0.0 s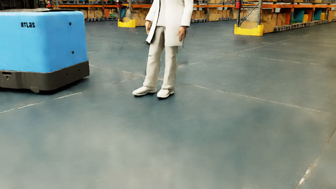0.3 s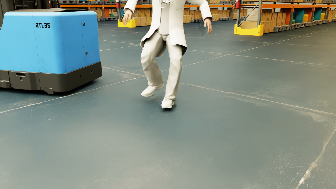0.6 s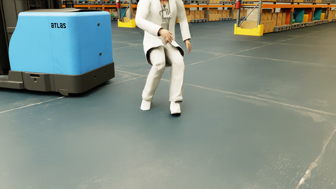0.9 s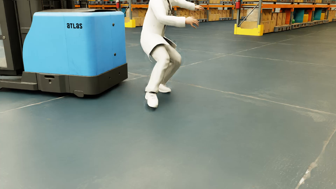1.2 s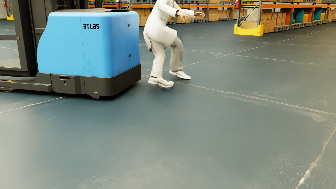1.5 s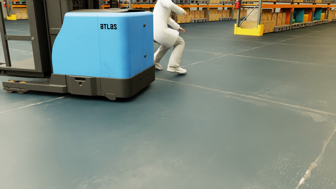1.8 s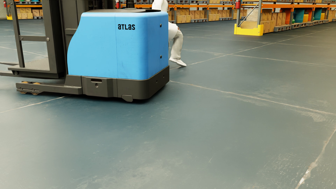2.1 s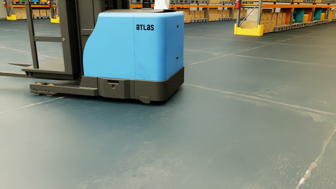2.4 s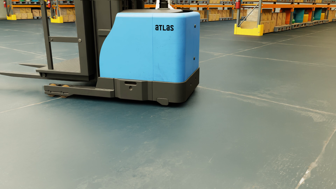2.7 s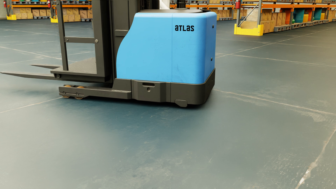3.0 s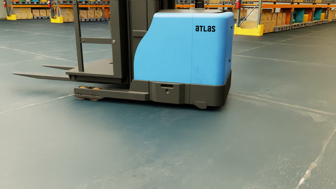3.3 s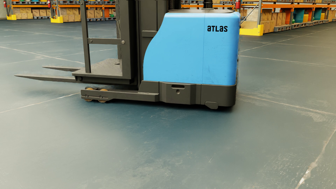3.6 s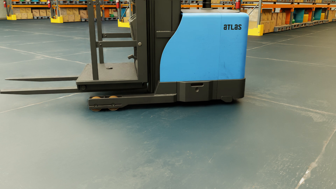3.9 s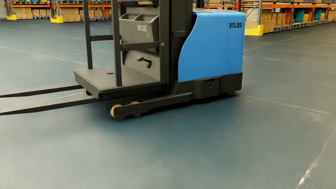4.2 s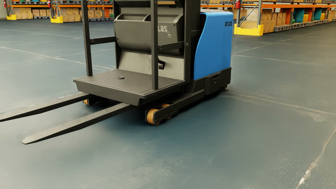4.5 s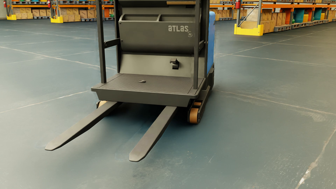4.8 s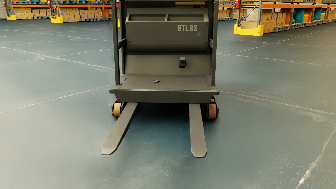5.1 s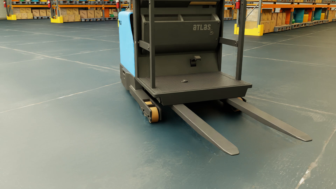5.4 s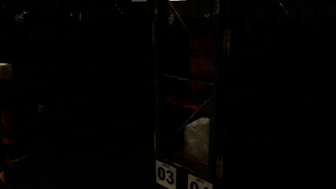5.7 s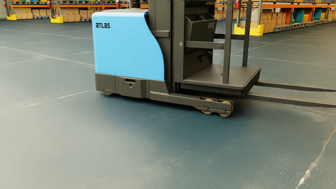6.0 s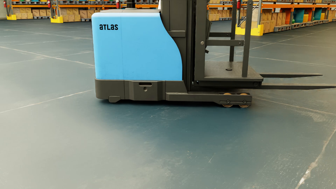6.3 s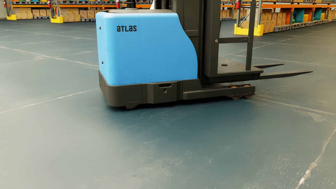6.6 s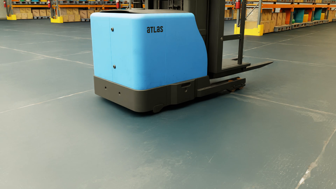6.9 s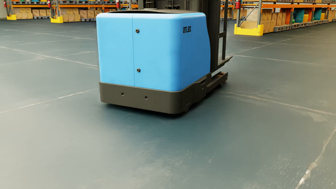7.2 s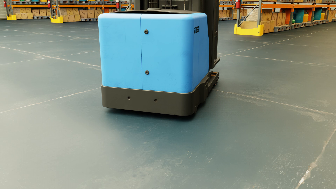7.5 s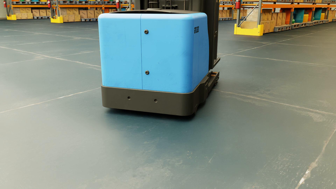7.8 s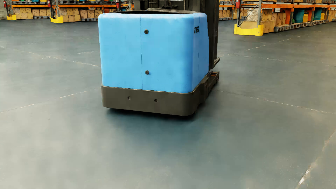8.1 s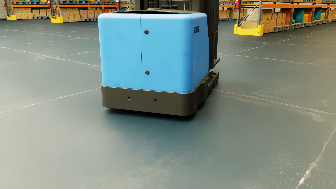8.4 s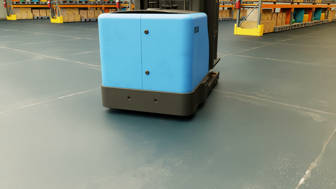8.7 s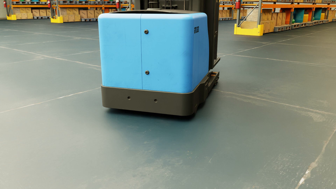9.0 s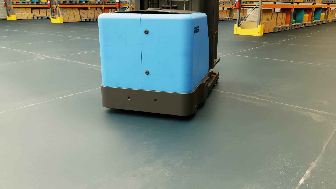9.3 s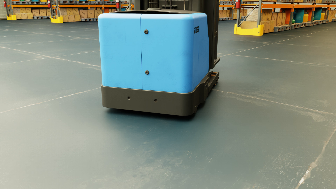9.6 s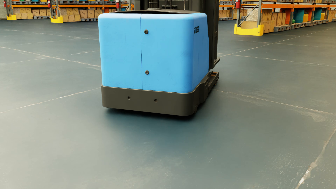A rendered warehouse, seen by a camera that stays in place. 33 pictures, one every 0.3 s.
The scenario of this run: Near miss between a forklift and a person.
